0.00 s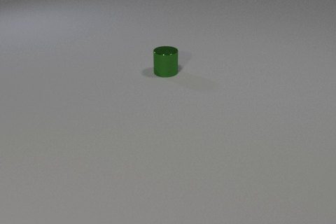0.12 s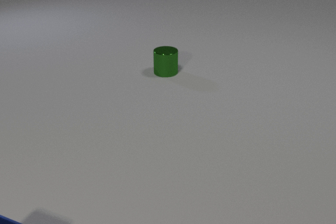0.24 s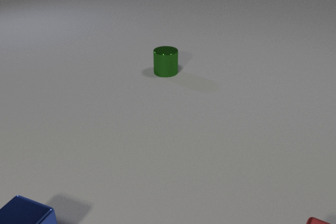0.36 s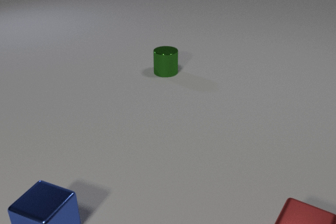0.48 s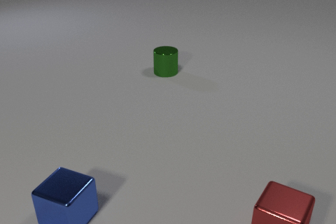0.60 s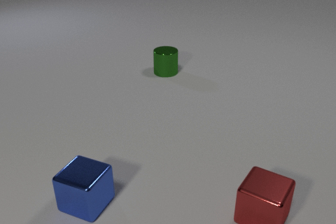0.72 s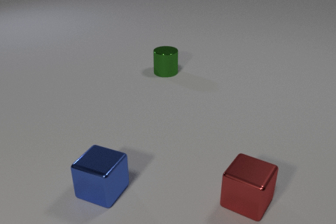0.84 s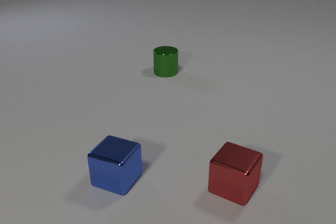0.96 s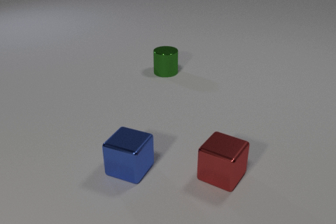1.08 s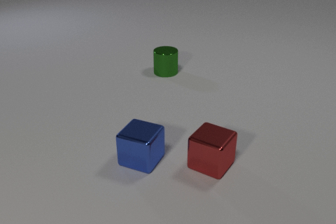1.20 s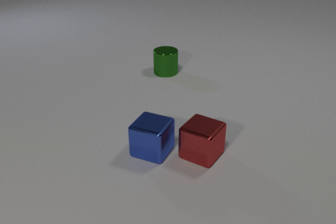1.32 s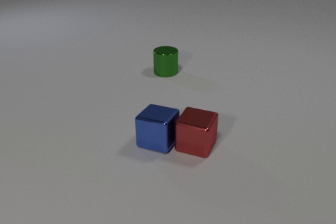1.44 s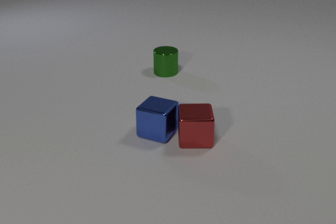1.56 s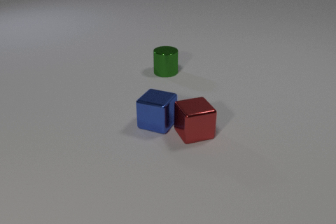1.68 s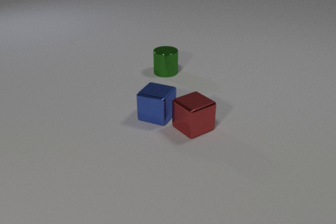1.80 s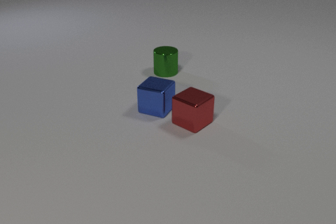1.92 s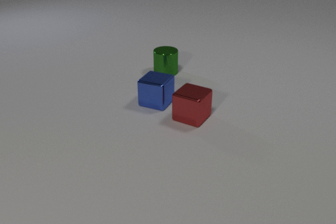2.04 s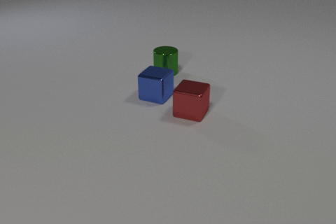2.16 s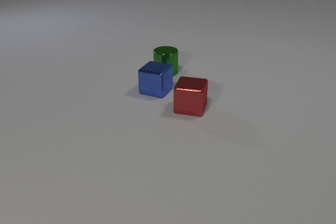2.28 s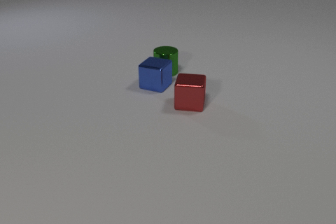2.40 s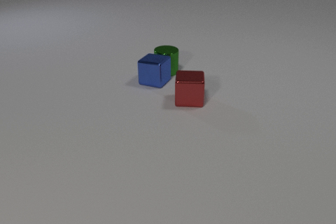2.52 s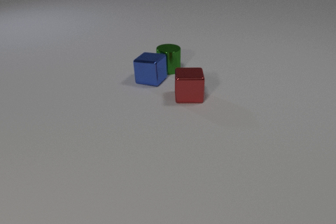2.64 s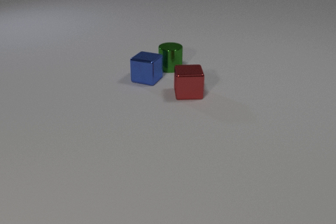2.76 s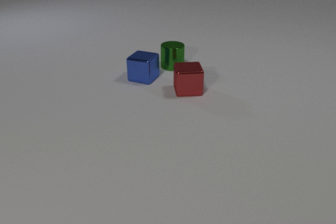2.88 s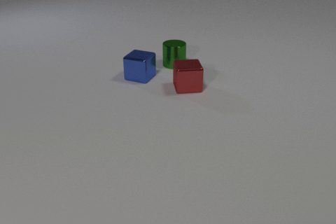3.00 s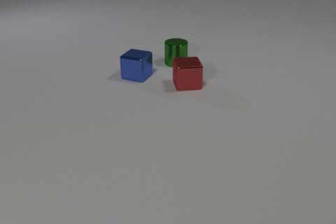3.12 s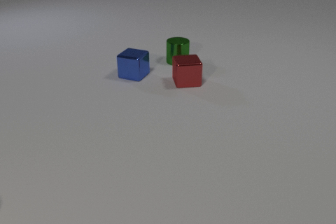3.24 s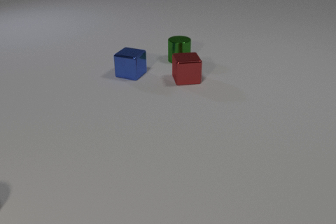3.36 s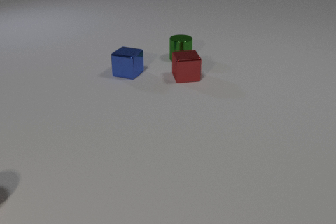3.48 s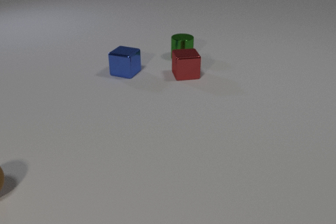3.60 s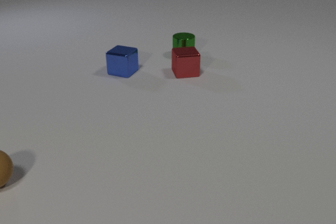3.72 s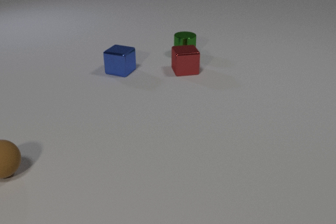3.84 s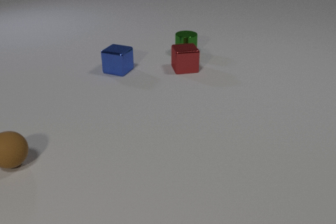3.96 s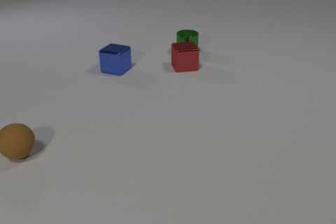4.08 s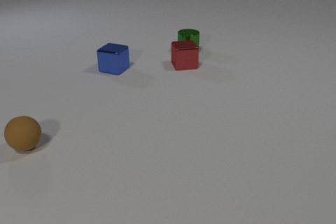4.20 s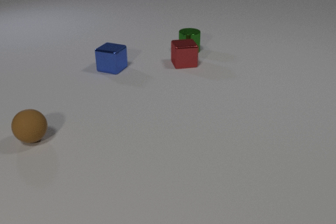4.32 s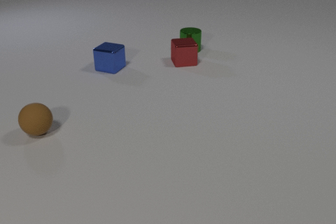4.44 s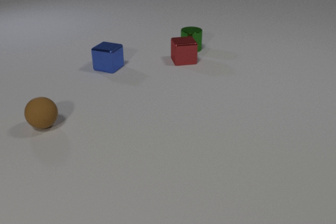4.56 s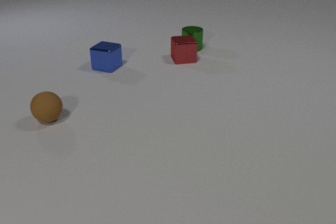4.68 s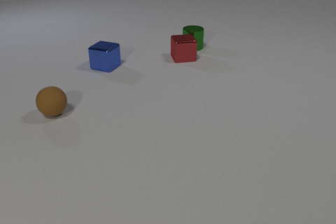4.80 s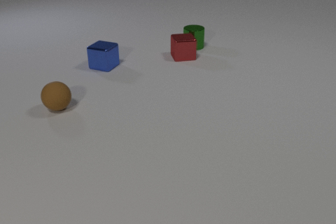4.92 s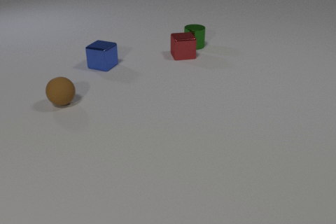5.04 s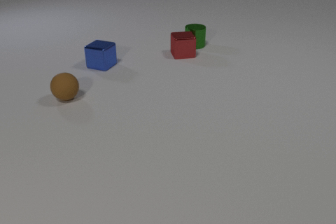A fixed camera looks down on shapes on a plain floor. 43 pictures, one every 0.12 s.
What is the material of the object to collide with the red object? metal.
How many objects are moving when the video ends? 4.
What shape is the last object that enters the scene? sphere.
0.00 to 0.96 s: The red metal cube comes in at the bottom edge, slides away from the camera and to the left. The blue metal cube comes in at the bottom edge, slides to the right and away from the camera.
0.96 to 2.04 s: The red metal cube slides away from the camera, spins counterclockwise seen from above by about 105 degrees, its near face sliding to the right. The blue metal cube slides away from the camera. The red metal cube and the blue metal cube collide.
2.04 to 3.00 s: The red metal cube slides away from the camera, spins so that its near face slides to the right, counterclockwise seen from above. The blue metal cube slides away from the camera and to the left. The green metal cylinder slides away from the camera and to the right. The blue metal cube and the green metal cylinder collide.
3.00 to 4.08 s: The red metal cube slides away from the camera. The blue metal cube slides to the left and away from the camera. The green metal cylinder slides away from the camera. The brown rubber sphere comes in at the left edge, rolls away from the camera and to the right.
4.08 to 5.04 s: The red metal cube slides away from the camera. The blue metal cube slides to the left and away from the camera. The green metal cylinder slides away from the camera. The brown rubber sphere rolls away from the camera and to the right.
